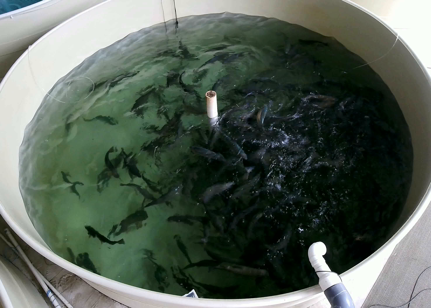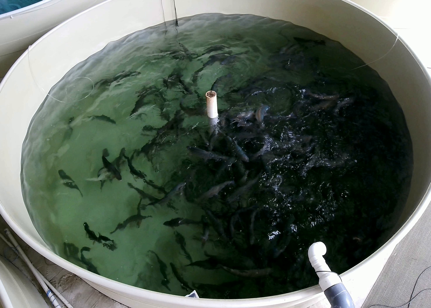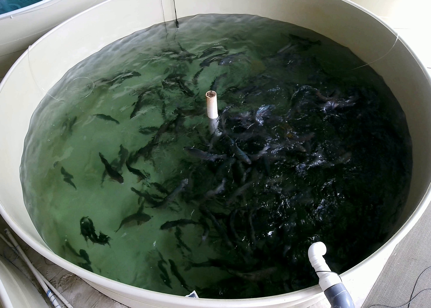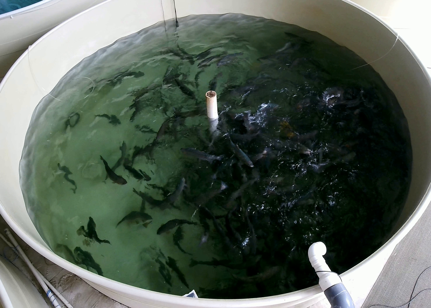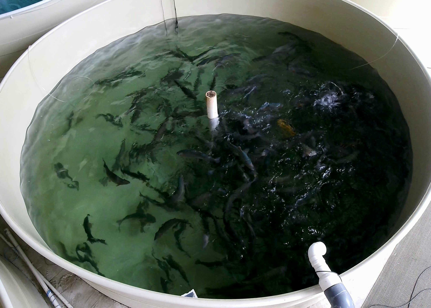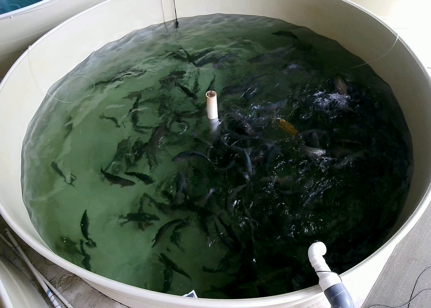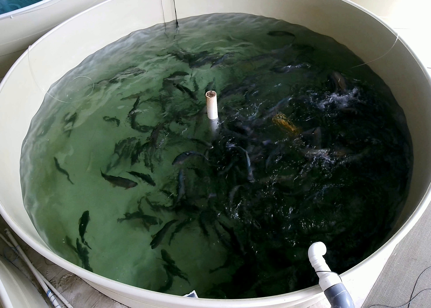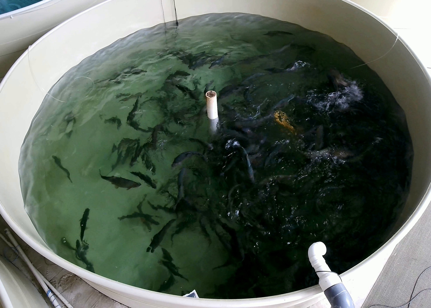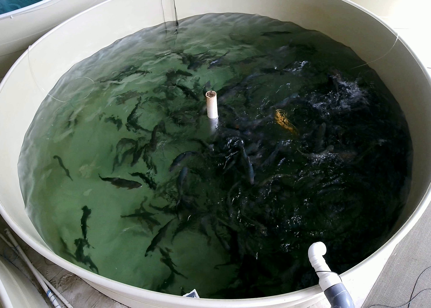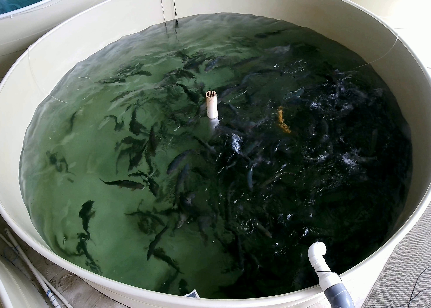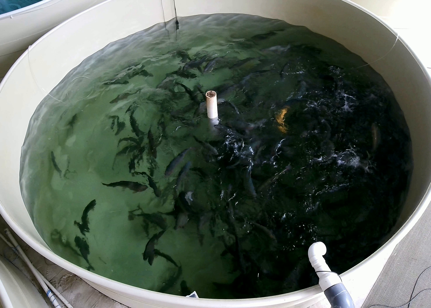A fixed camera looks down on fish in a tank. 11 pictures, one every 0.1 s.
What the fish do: Weak feeding.
